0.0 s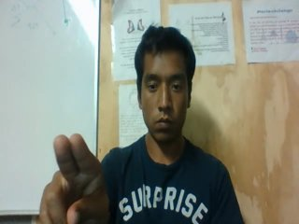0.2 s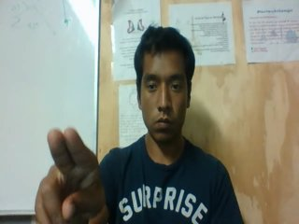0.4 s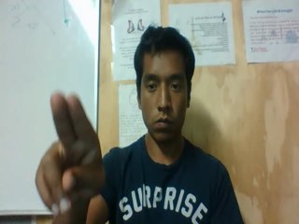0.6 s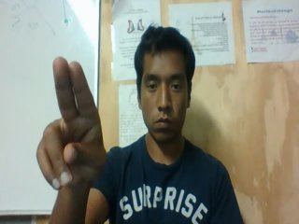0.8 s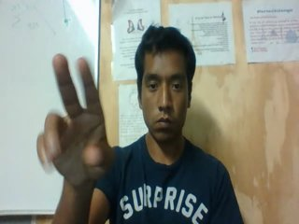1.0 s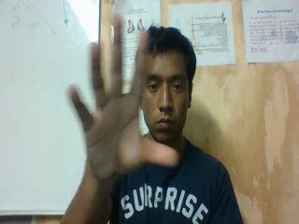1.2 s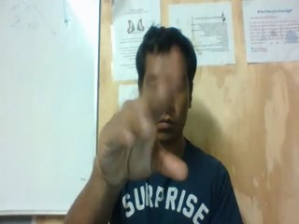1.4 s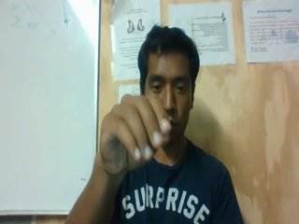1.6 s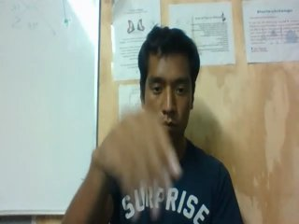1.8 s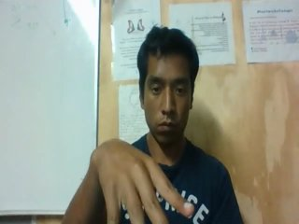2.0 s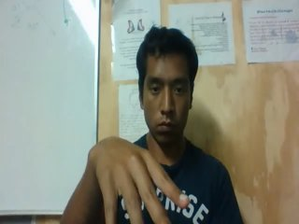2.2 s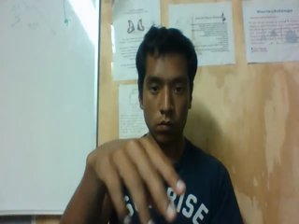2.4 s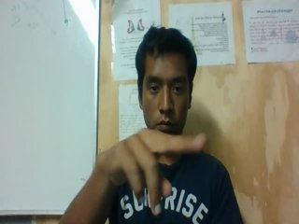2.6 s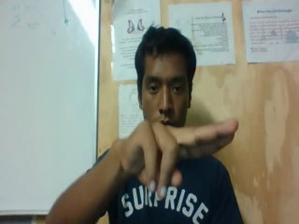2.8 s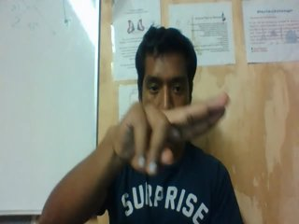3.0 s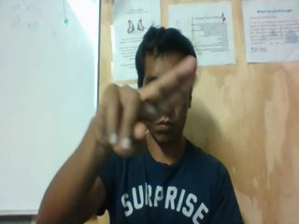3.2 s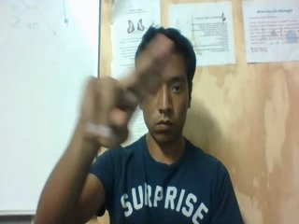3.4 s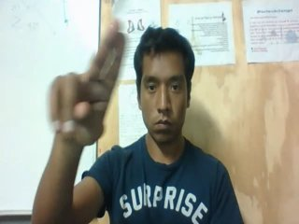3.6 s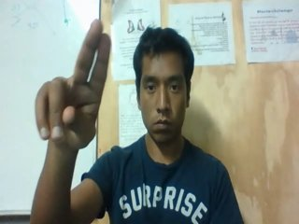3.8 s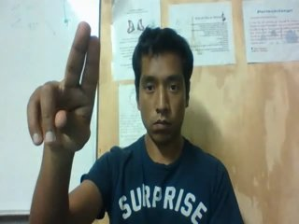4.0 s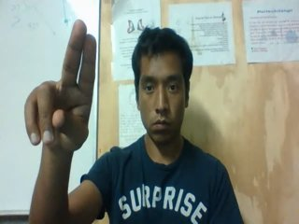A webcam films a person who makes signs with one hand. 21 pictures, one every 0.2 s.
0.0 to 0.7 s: Pointing with two fingers.
0.8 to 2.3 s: On the screen the hand sweeps downward. The name of the sign: Throw down.
2.4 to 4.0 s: Pointing with two fingers.
